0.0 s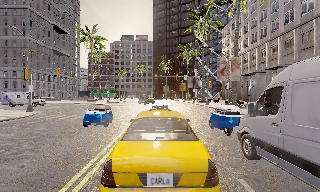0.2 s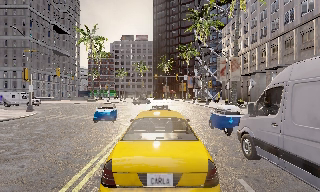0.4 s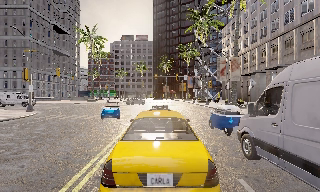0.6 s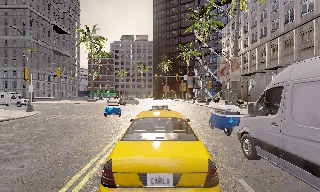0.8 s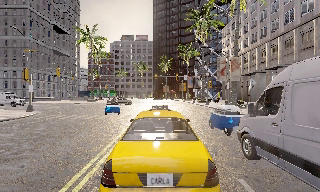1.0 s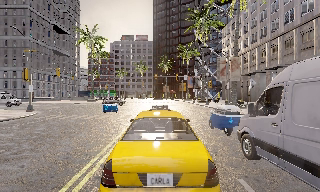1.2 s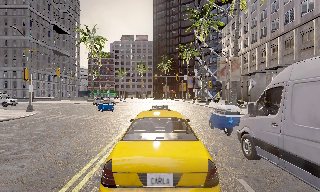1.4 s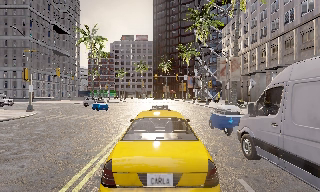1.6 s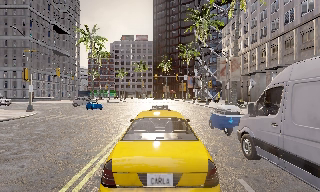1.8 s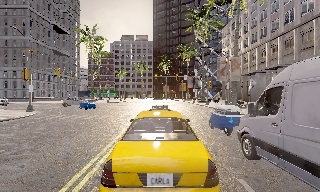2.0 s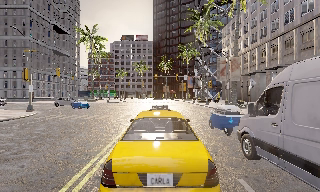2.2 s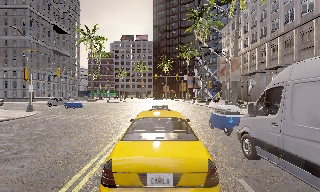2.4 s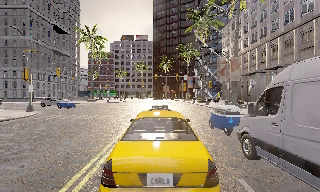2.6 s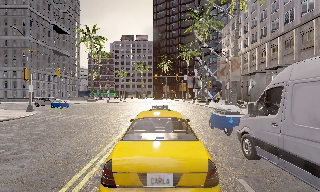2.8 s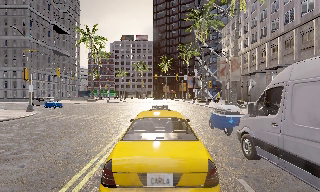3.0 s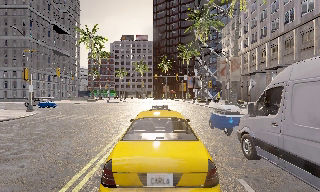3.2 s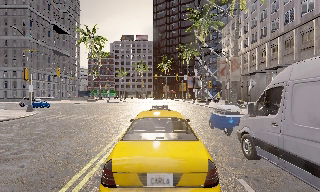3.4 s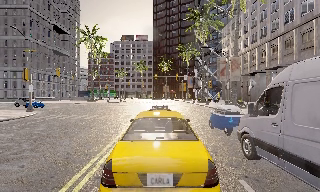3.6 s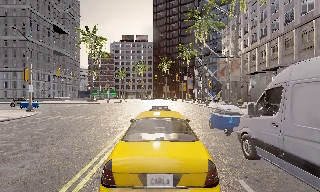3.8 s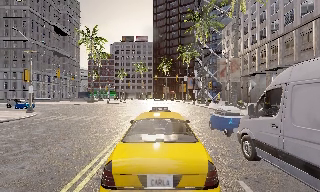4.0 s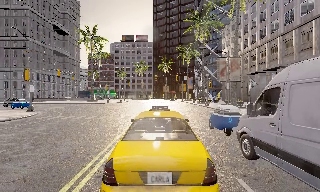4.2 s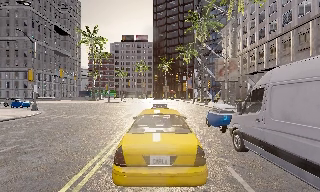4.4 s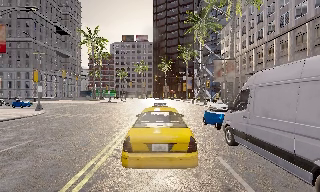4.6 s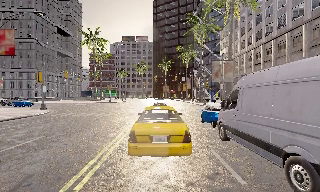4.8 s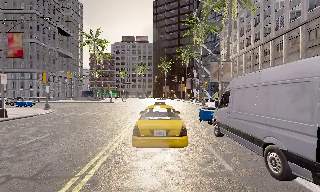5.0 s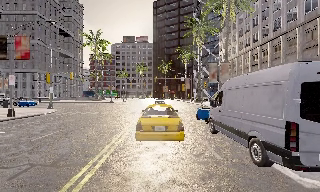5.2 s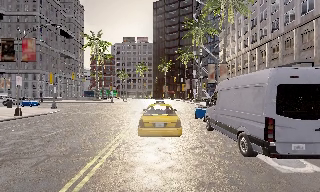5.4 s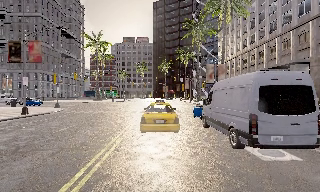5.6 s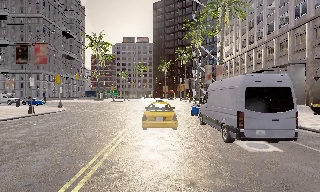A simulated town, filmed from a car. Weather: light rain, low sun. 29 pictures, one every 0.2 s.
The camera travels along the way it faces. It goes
backward.
0.0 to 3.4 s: The camera keeps its place and its aim.
3.4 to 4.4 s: The camera travels backward, about 1.5 m, so what stands in front gets smaller. It gains speed.
4.4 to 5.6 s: The camera travels backward, about 4 m, so what stands in front gets smaller.
The film runs backward here.
